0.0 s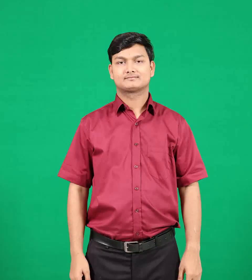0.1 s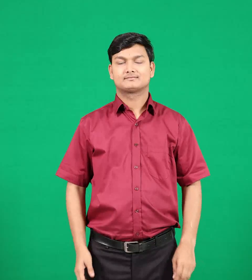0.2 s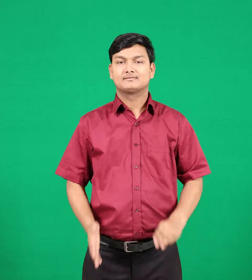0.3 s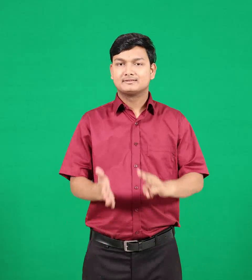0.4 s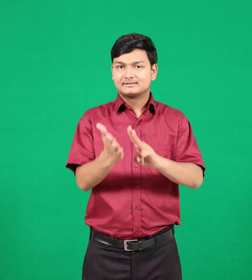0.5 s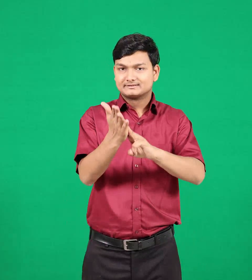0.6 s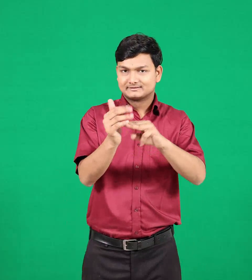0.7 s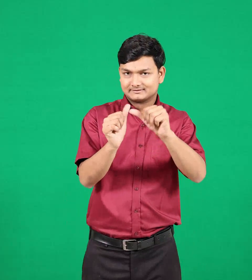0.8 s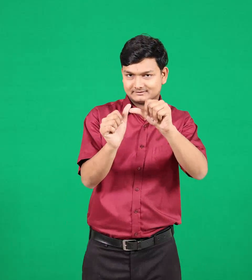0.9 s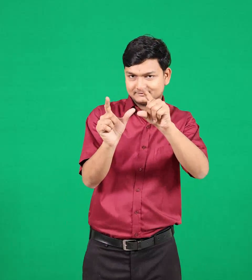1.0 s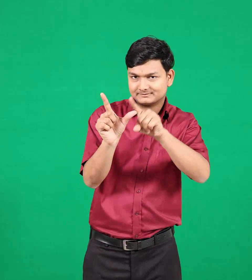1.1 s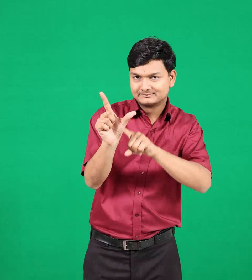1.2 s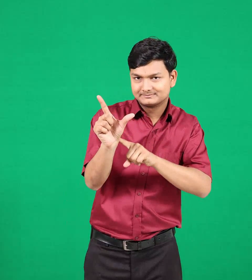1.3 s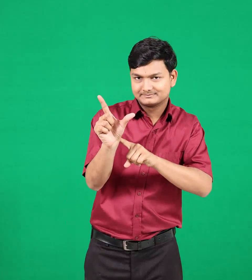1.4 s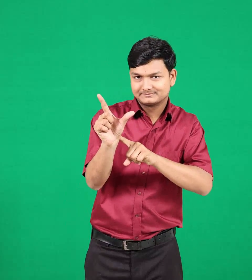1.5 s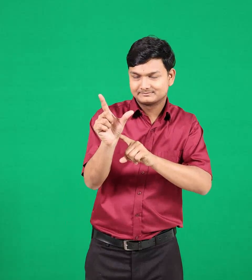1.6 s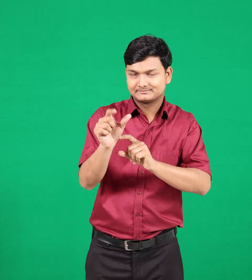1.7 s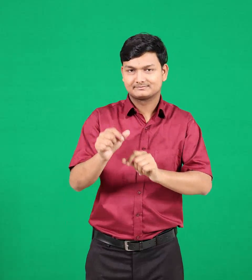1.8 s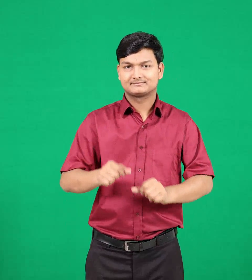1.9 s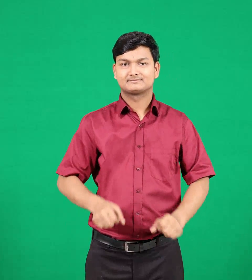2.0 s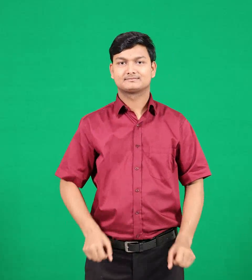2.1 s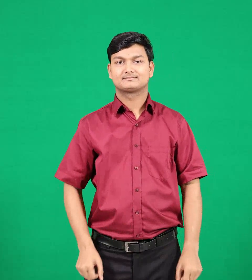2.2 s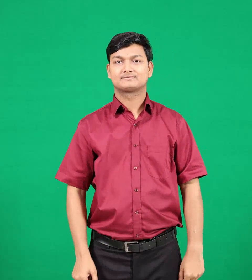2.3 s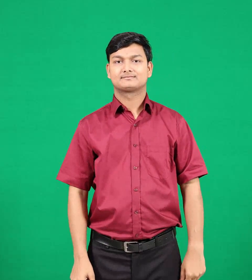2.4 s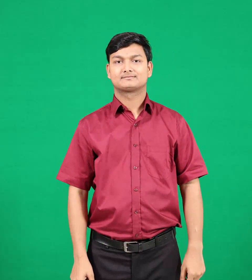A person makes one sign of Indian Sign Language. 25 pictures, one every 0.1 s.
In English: may
